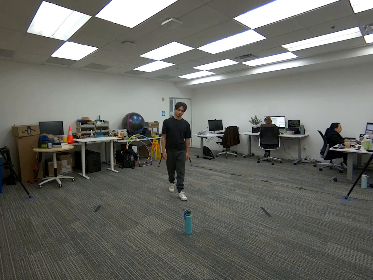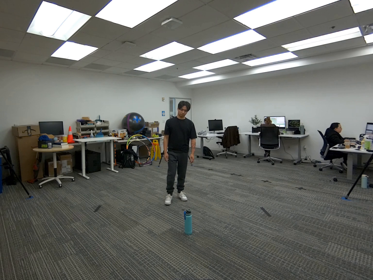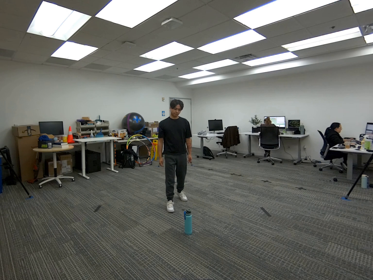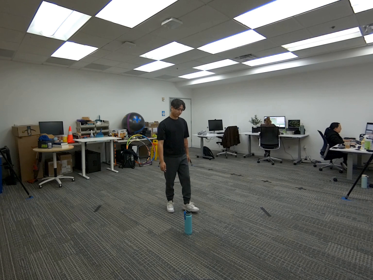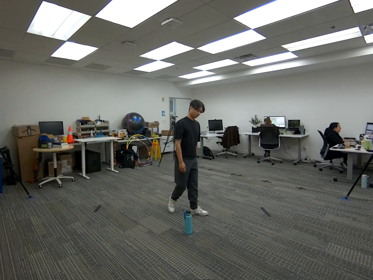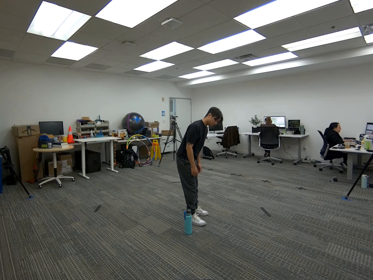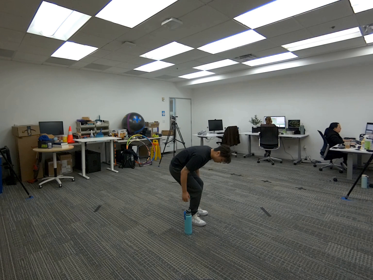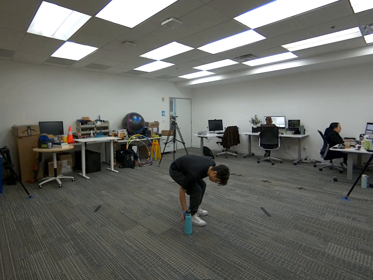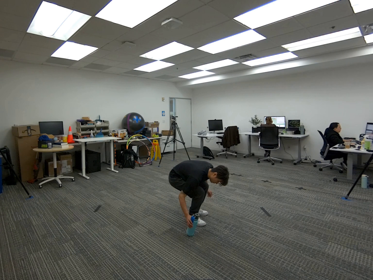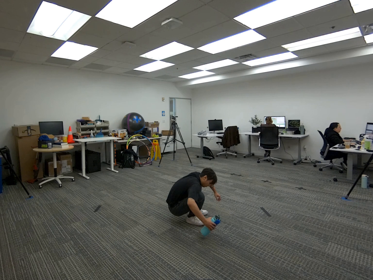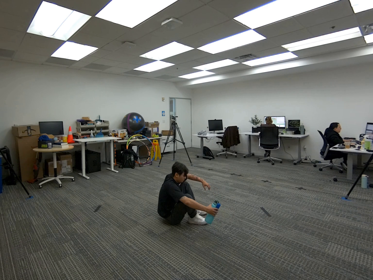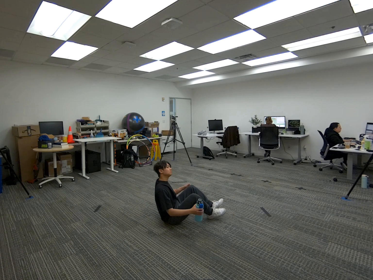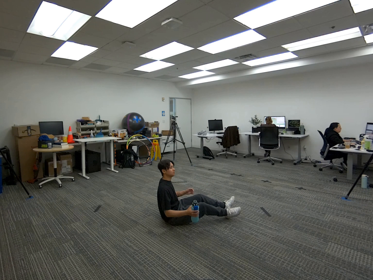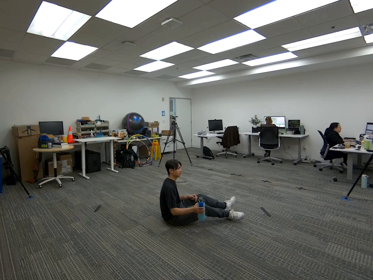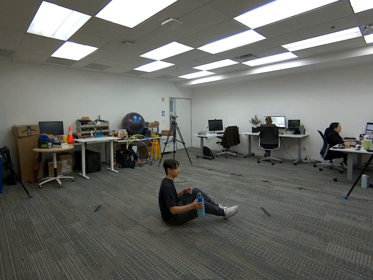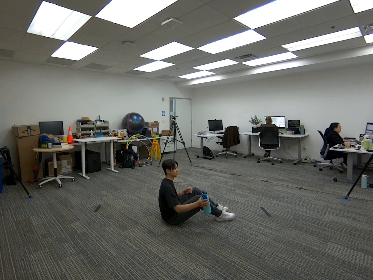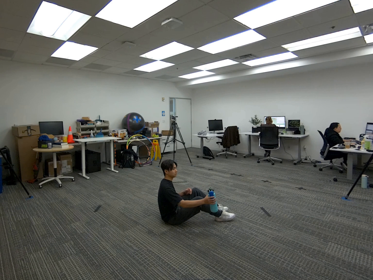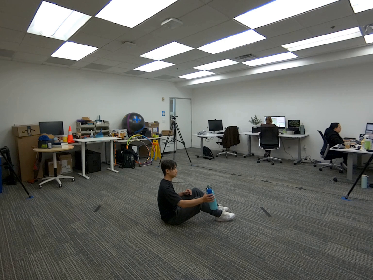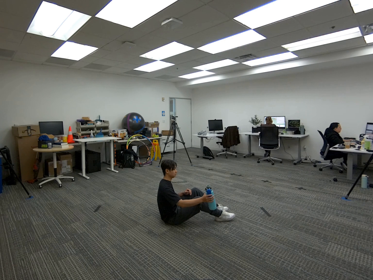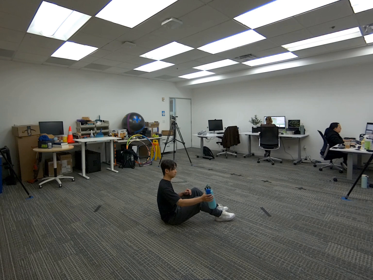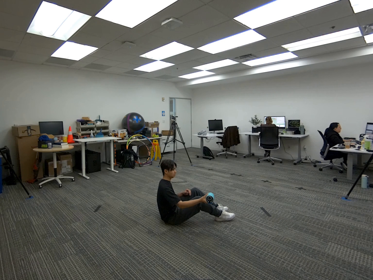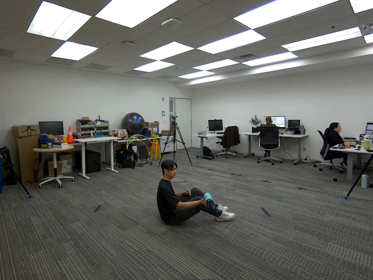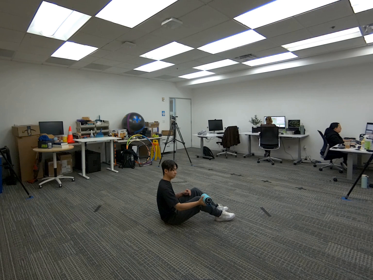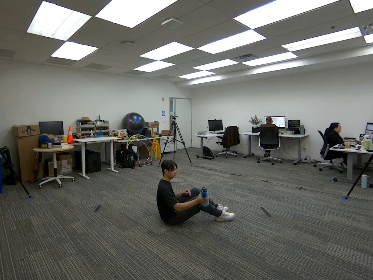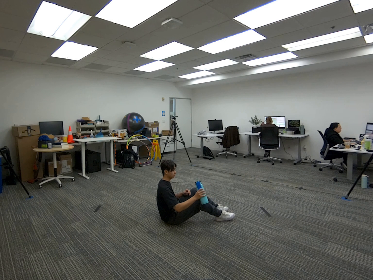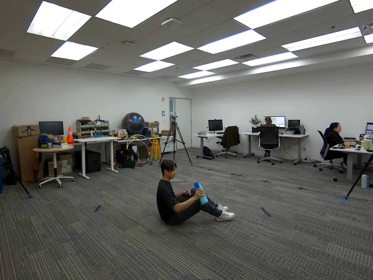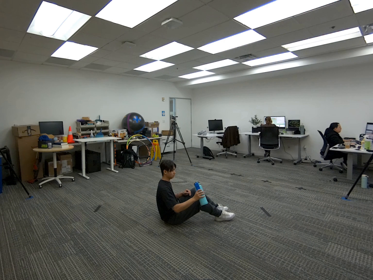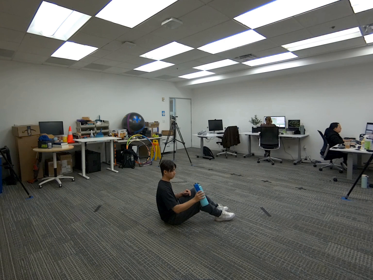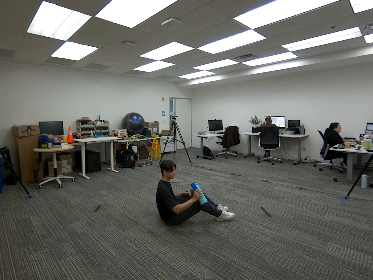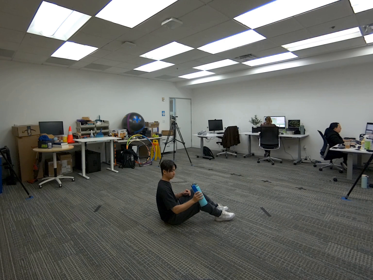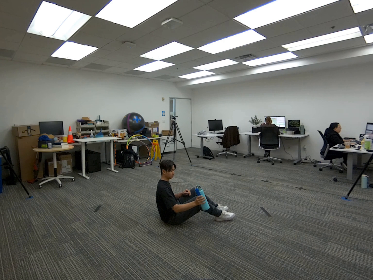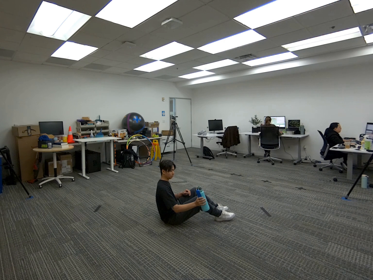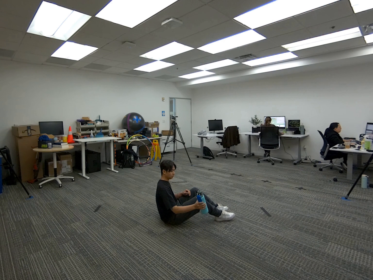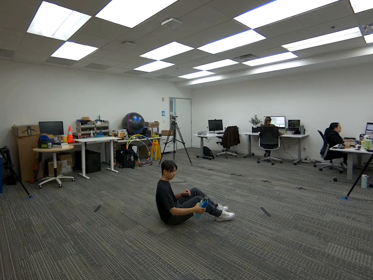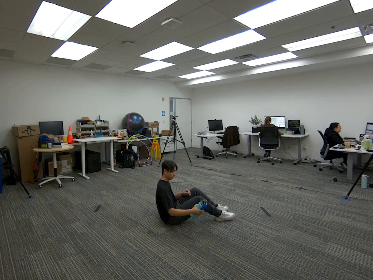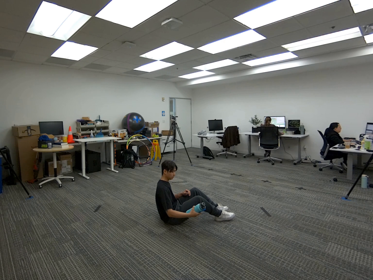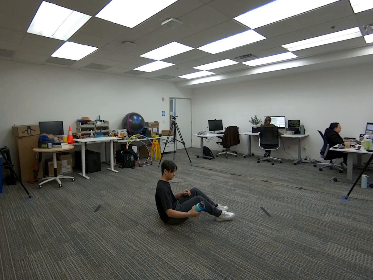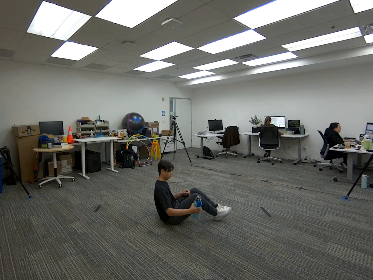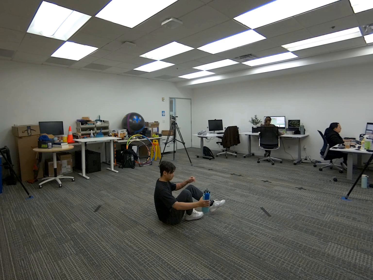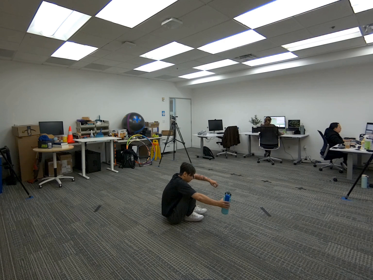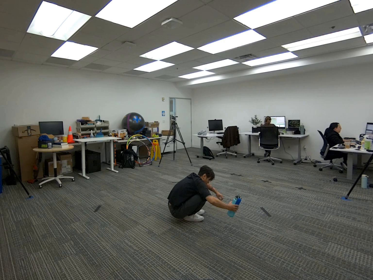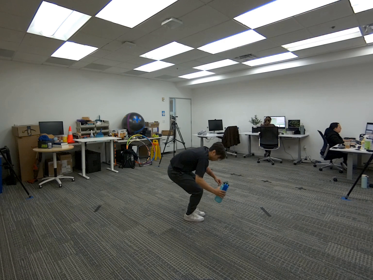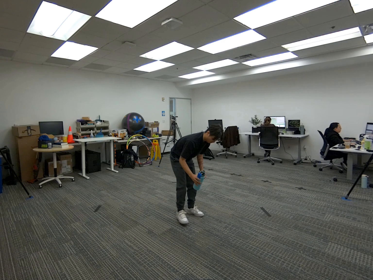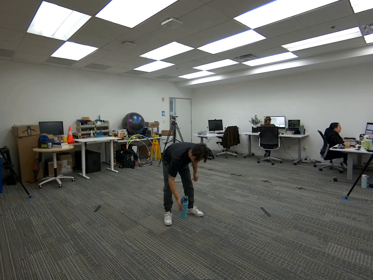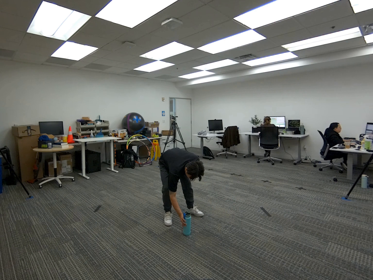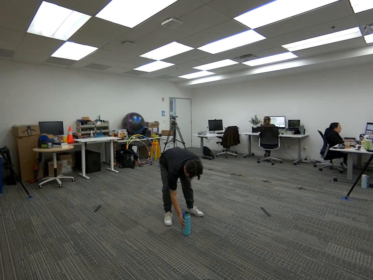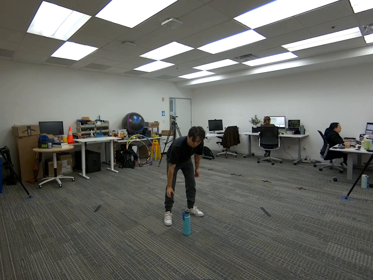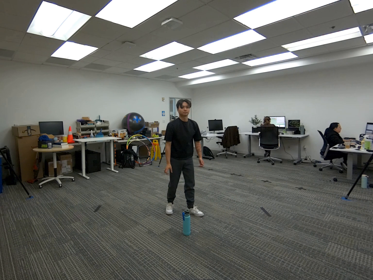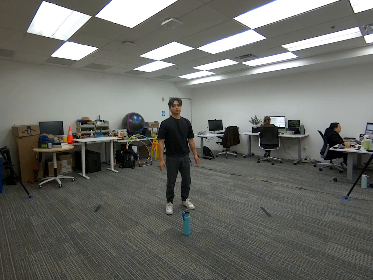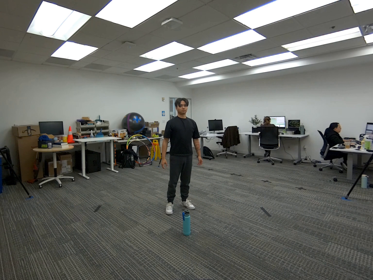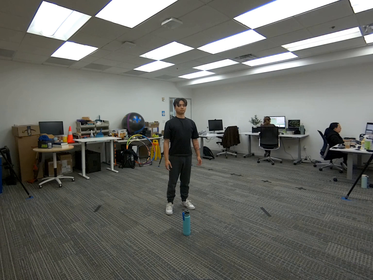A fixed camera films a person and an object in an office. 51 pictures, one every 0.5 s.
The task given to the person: Walk to the cyan water bottle on the ground. Pick up the bottle with your right hand. Sit on the ground while holding the bottle in your hand, stand up and place the bottle on the ground.
